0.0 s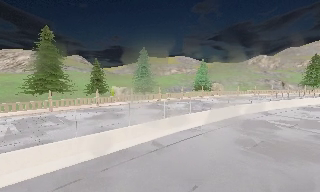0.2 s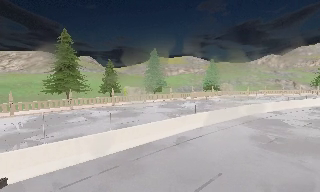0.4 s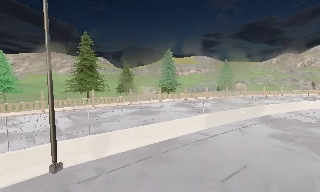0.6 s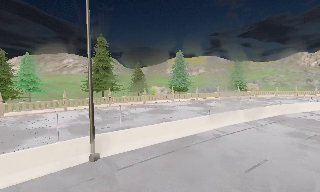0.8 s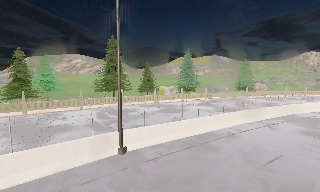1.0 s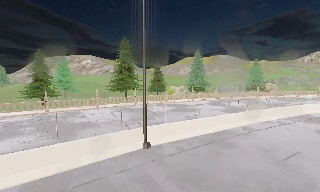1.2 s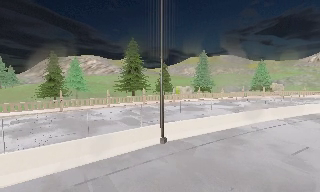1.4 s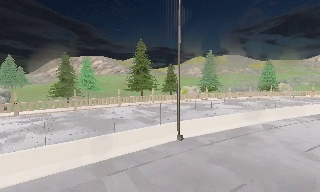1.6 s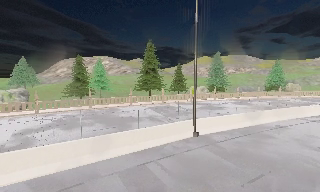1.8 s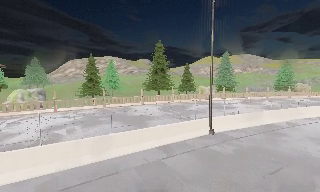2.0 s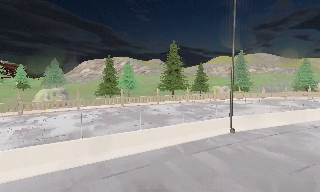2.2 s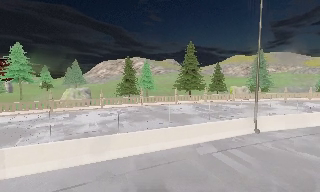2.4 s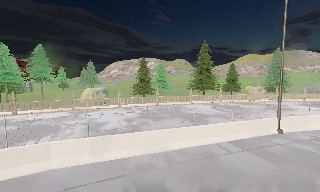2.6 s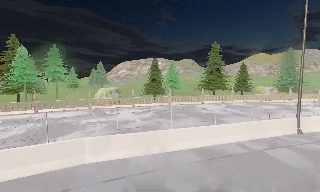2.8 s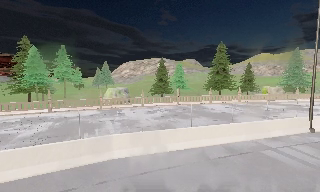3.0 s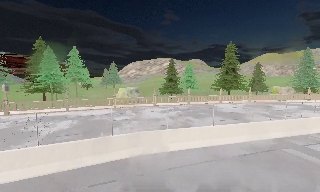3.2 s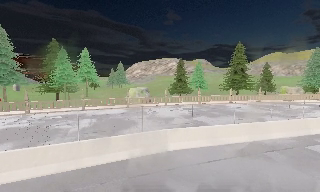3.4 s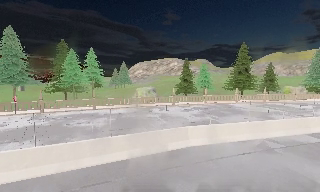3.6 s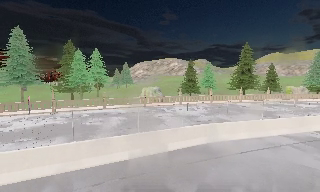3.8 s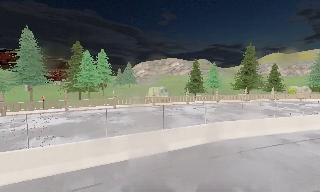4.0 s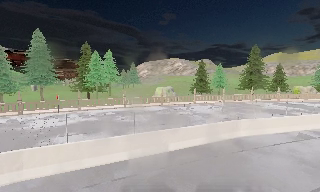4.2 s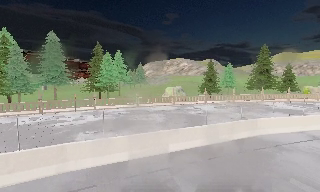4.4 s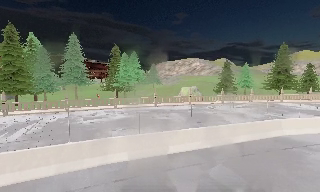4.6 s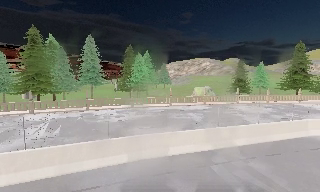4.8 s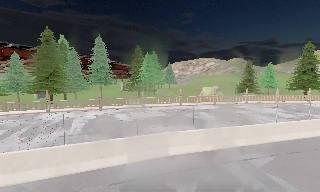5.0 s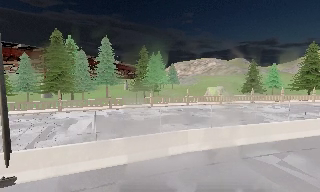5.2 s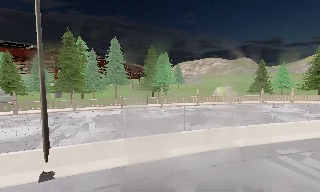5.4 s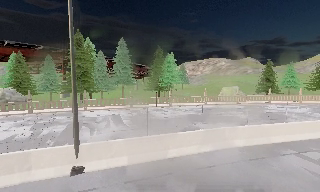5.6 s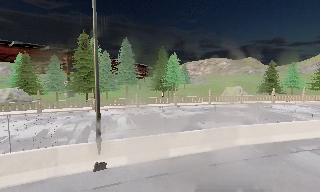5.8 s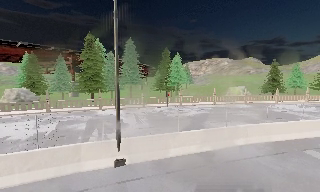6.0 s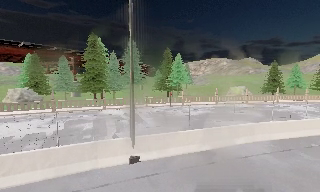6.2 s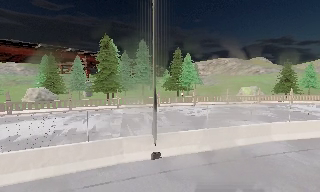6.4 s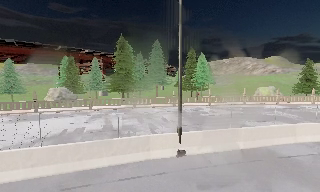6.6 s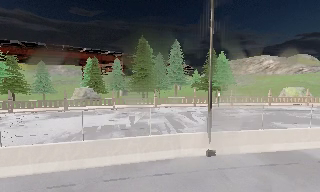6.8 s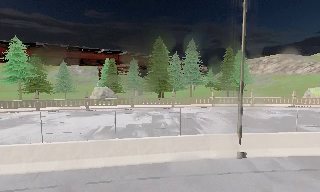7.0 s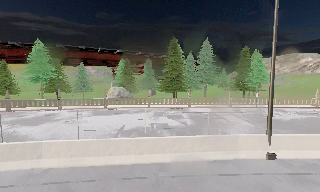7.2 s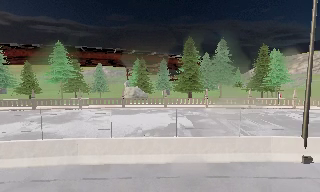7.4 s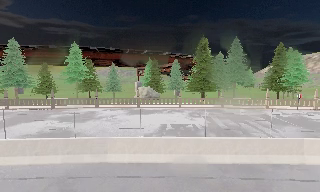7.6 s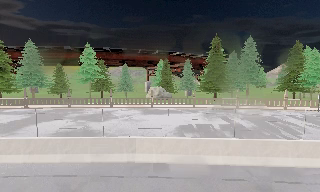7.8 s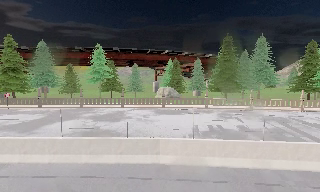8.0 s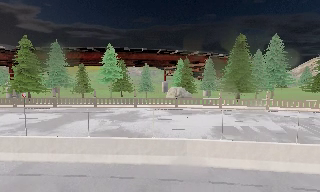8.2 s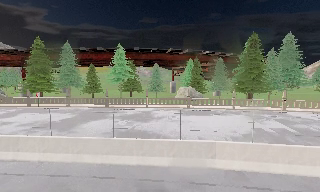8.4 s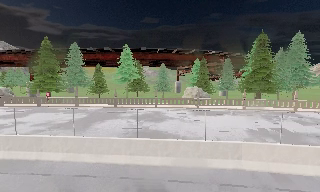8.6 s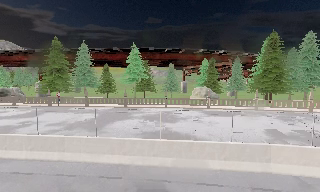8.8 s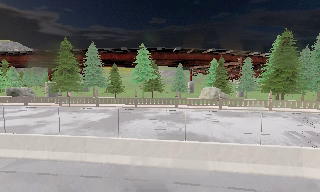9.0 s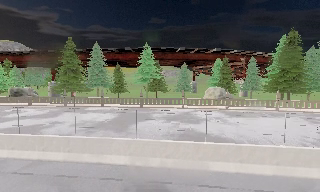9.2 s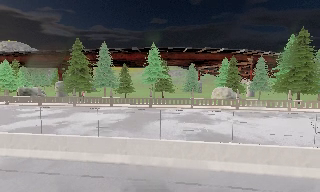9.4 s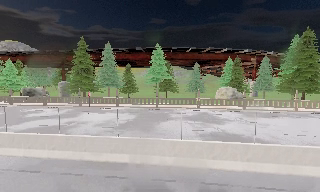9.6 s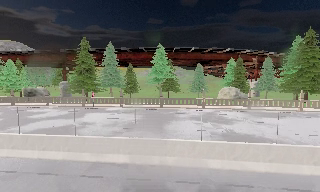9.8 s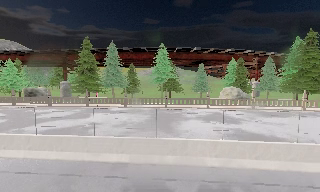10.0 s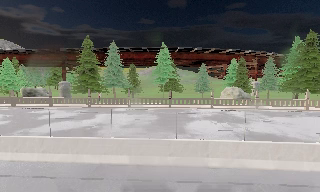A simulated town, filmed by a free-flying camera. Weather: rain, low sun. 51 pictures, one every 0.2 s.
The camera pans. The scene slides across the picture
to the right.
The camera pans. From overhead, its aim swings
counterclockwise.
0.0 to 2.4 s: The scene slides to the right, as the camera pans about 30 degrees to its left. It travels to its left and backward, about 14 m, so close, fixed things drift to the right.
2.4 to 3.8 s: The camera travels to its left and backward, about 9 m, so close, fixed things drift to the right.
3.8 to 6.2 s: The camera pans to its left, which is counterclockwise from overhead, by about 15 degrees. It travels to its left, about 13 m, so close, fixed things drift to the right.
6.2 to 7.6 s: The scene slides to the right, as the camera pans about 25 degrees to its left. It travels to its left, about 7 m, so close, fixed things drift to the right.
7.6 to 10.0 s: The camera travels to its left, about 12 m, so close, fixed things drift to the right.
The film runs backward here.
